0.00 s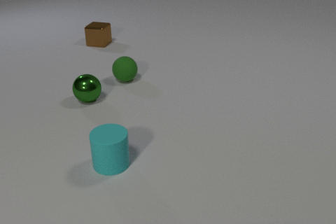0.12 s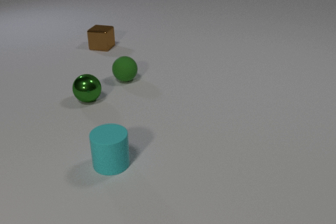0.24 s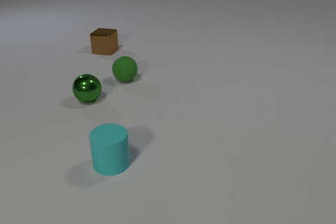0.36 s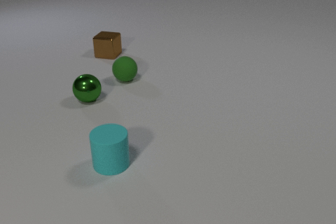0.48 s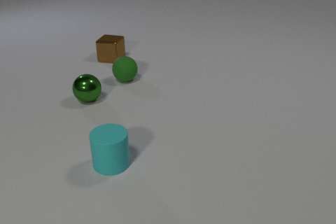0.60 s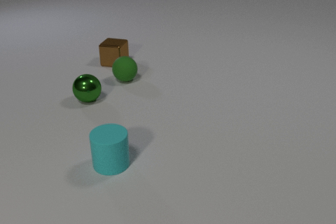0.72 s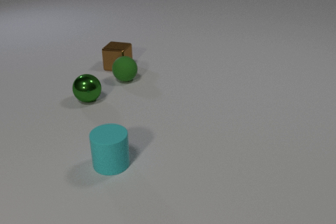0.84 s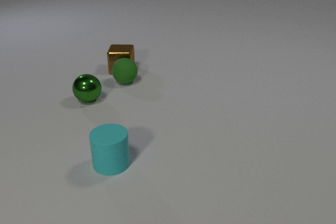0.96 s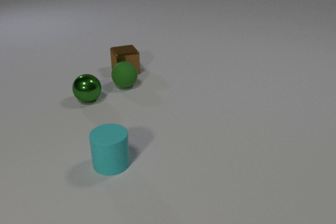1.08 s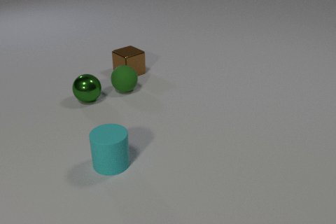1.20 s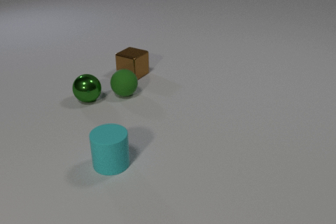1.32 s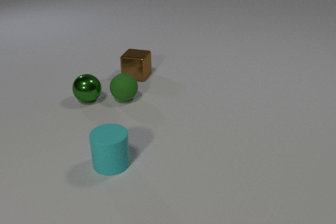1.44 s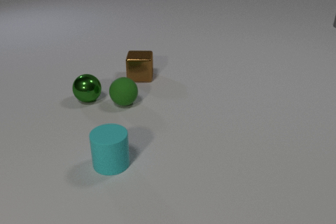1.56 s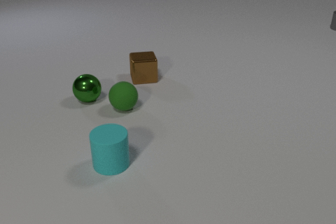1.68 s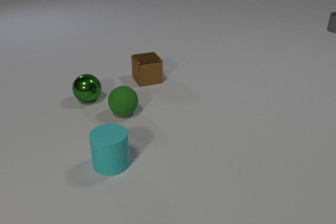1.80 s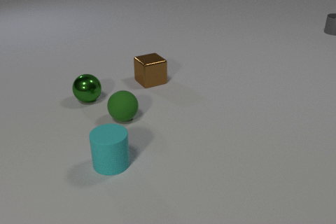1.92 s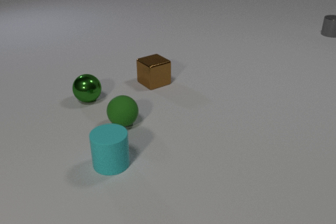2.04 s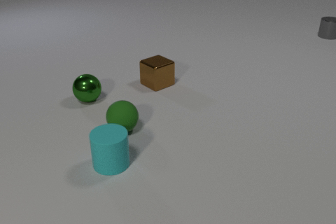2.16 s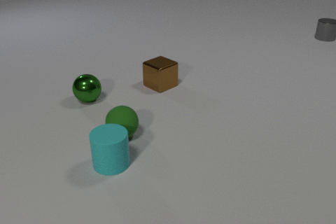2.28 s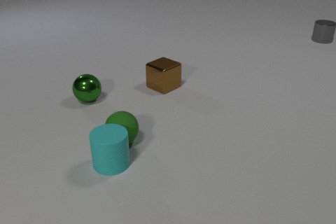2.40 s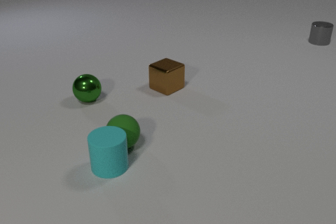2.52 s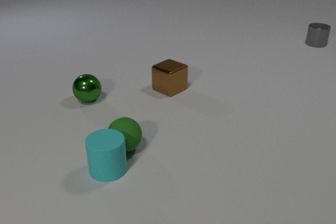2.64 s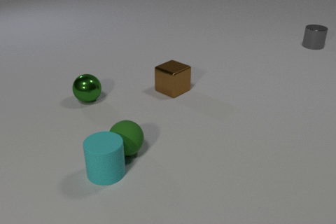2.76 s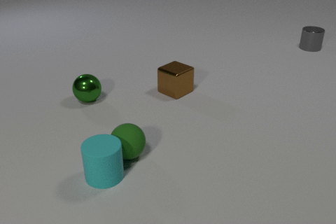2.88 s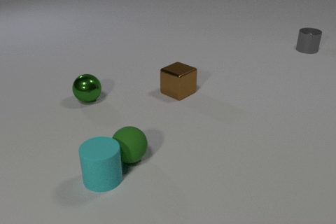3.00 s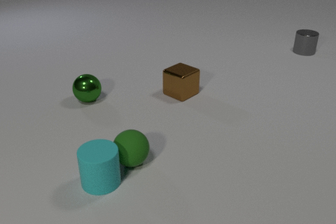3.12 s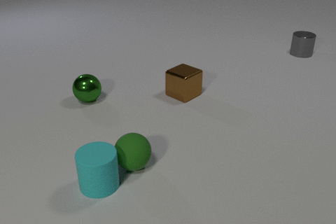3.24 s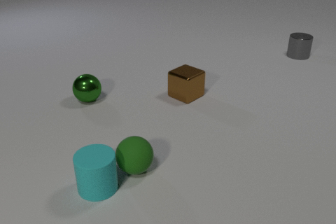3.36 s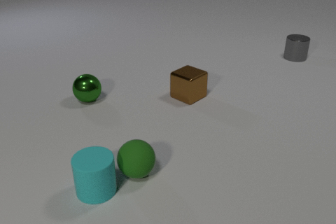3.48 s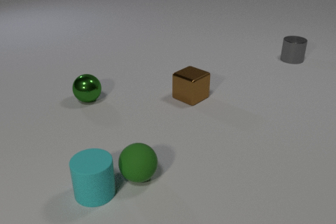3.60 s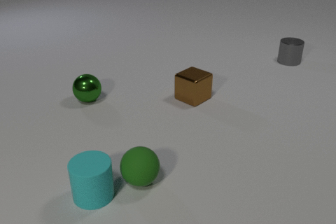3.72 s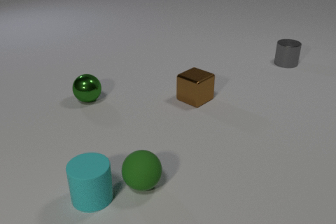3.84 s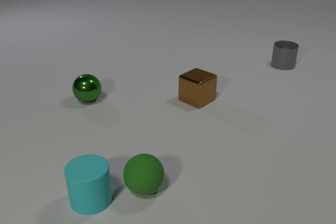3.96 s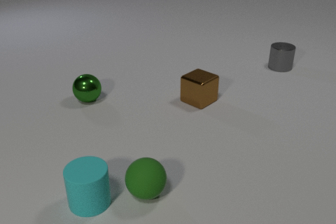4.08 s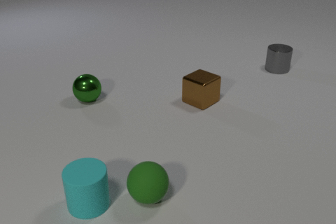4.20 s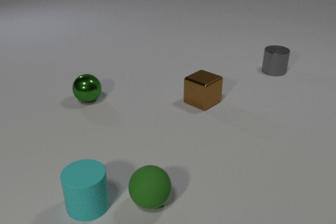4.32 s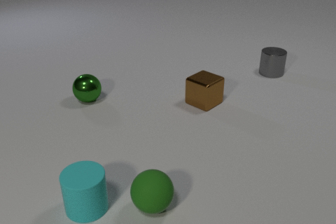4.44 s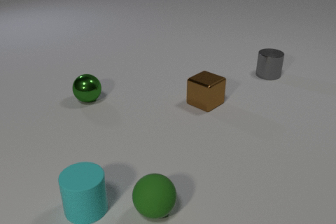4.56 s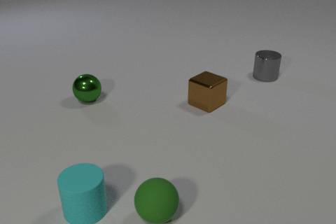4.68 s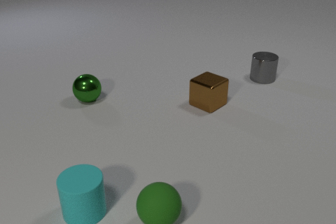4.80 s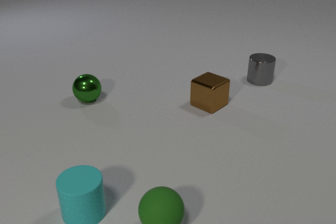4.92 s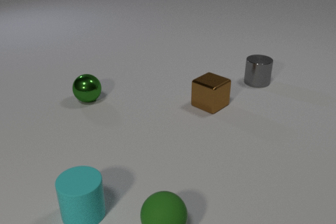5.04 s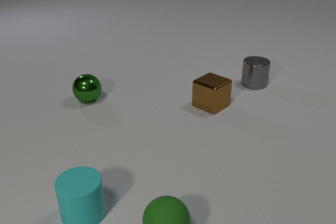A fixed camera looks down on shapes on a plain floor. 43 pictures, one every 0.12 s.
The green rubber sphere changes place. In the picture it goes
toward the camera.
The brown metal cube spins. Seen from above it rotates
counterclockwise.
0.00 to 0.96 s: The brown metal cube slides toward the camera, spins so that its near face slides to the right, counterclockwise seen from above. The green rubber sphere rolls toward the camera. The brown metal cube and the green rubber sphere collide.
0.96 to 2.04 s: The brown metal cube slides toward the camera and to the right, spins counterclockwise seen from above by about 105 degrees, its near face sliding to the right. The green rubber sphere rolls toward the camera. The gray metal cylinder comes in at the right edge, slides toward the camera.
2.04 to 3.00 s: The brown metal cube slides to the right and toward the camera. The green rubber sphere rolls toward the camera. The gray metal cylinder slides toward the camera. The cyan rubber cylinder slides toward the camera. The green rubber sphere and the cyan rubber cylinder collide.
3.00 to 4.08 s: The brown metal cube slides to the right and toward the camera. The green rubber sphere rolls toward the camera. The gray metal cylinder slides toward the camera and to the left. The cyan rubber cylinder slides toward the camera and to the left.
4.08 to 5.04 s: The brown metal cube slides to the right and toward the camera. The green rubber sphere rolls toward the camera. The gray metal cylinder slides toward the camera and to the left. The cyan rubber cylinder slides toward the camera.
What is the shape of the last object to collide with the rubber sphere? cylinder.
How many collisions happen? 2.
How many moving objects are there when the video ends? 4.
